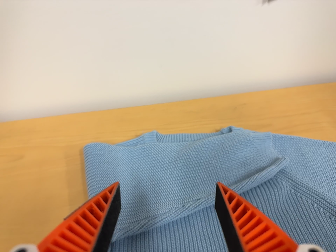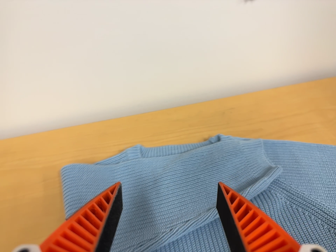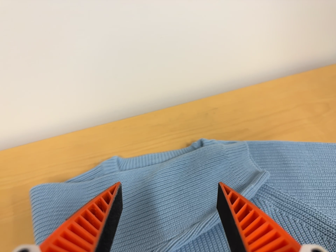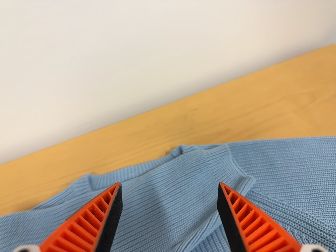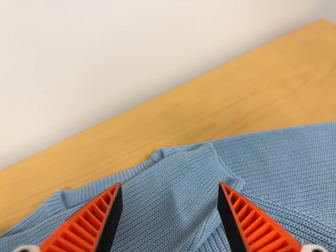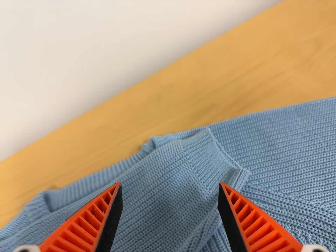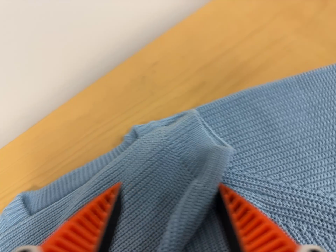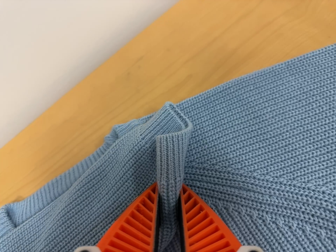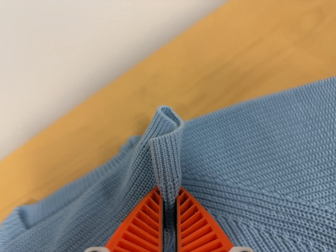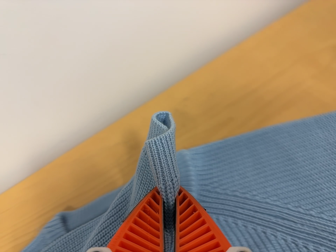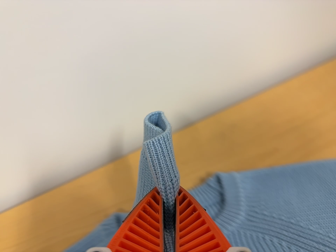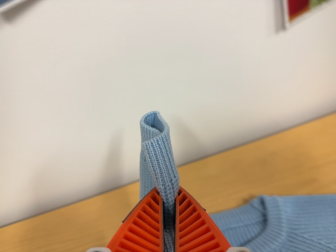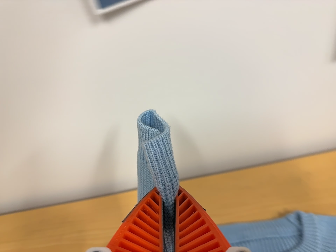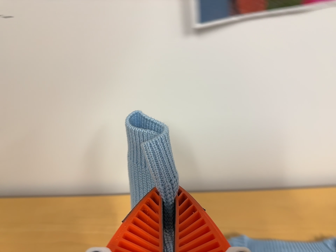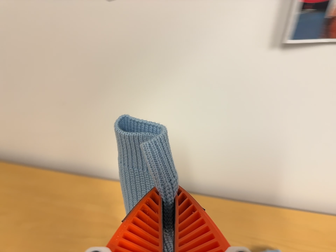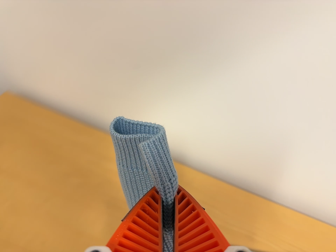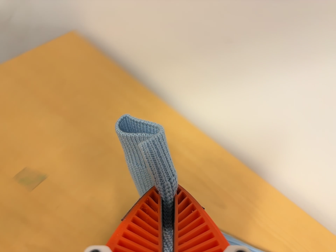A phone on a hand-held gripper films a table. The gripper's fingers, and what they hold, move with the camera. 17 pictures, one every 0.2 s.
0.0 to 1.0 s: The camera travels forward, to its right and toward the top of its view, about 22 cm, so what stands in front looms larger. Its aim tips toward the bottom of its view by about 10 degrees. It rolls about its line of sight by about 20 degrees, and the scene rotates counterclockwise.
1.0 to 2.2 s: The camera travels to its left and backward, about 16 cm, so close, fixed things drift to the right. Its aim tips toward the top of its view by about 10 degrees, and the scene shifts downward. It rolls about its line of sight by about 10 degrees, and the scene rotates clockwise.
2.2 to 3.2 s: The camera travels to its left, about 40 cm, so close, fixed things drift to the right. It rolls about its line of sight by about 55 degrees, and the scene rotates clockwise.
The film runs backward here.
